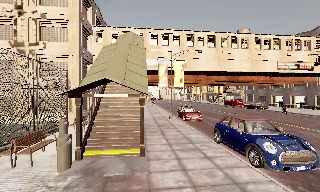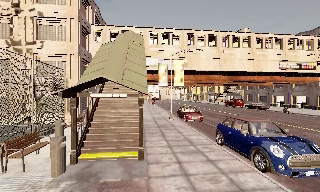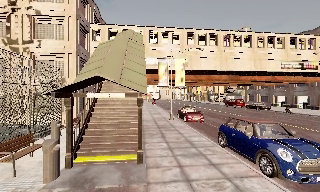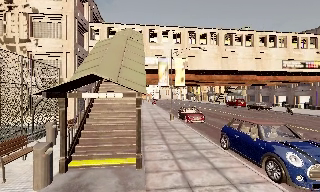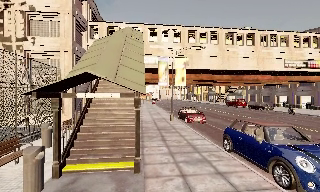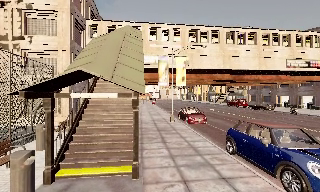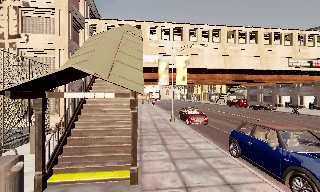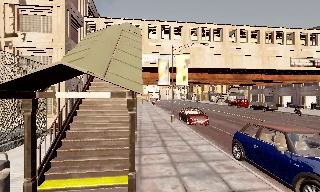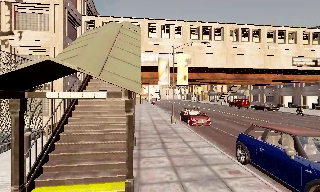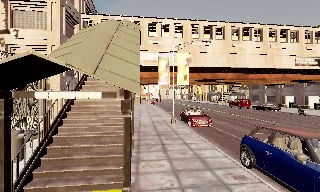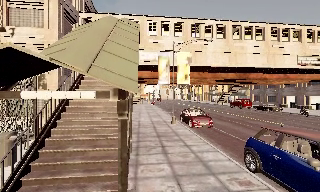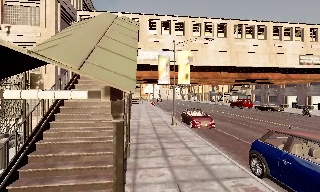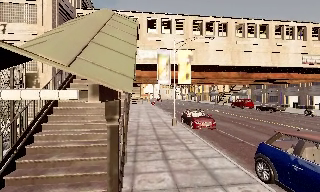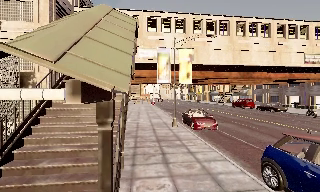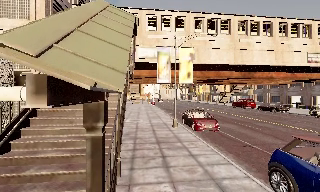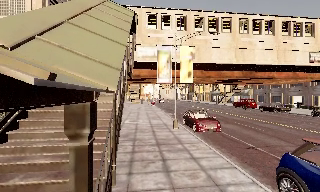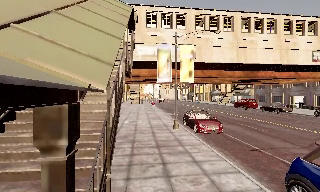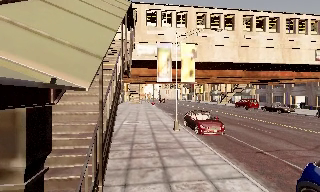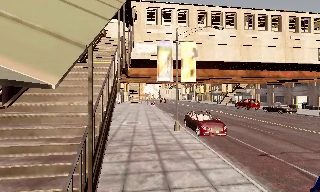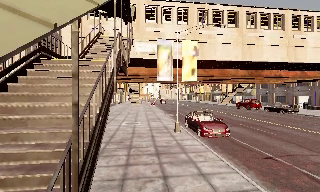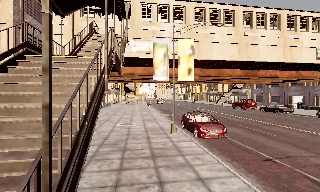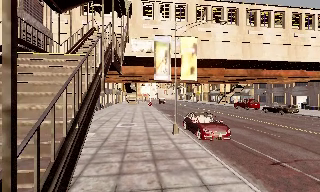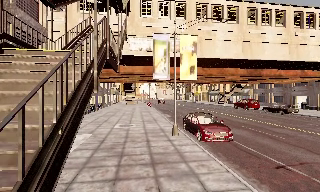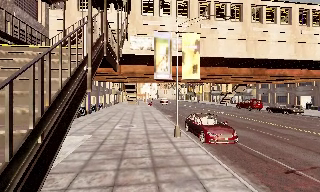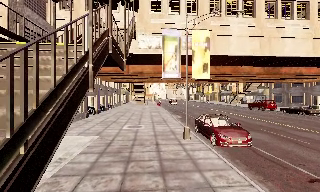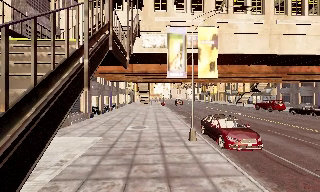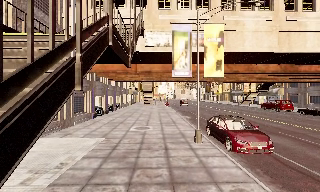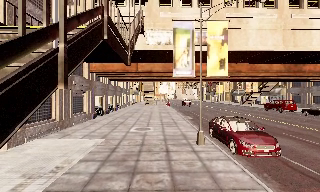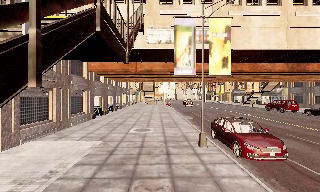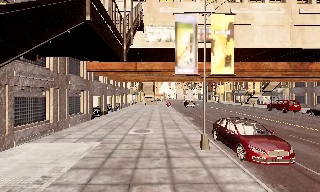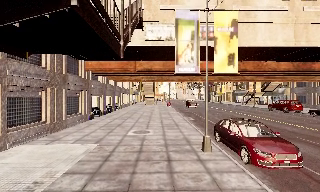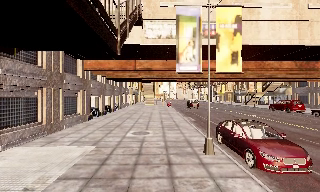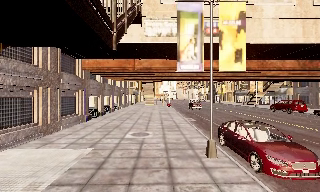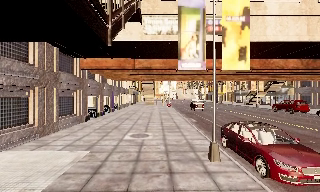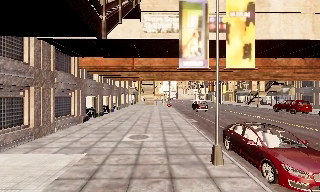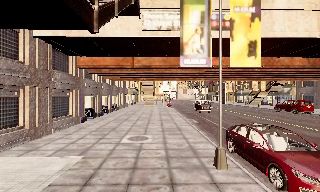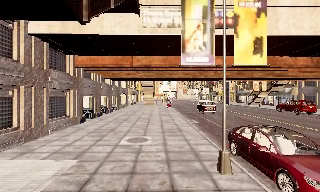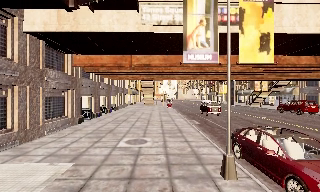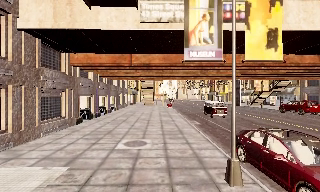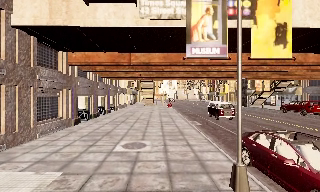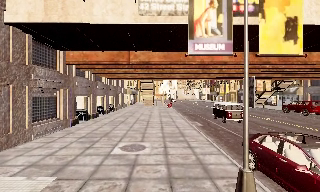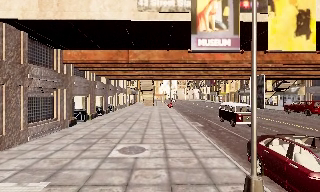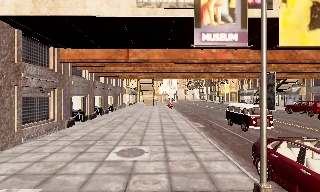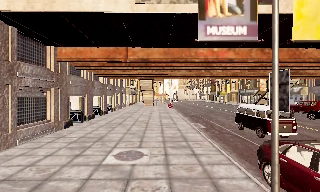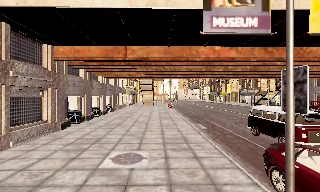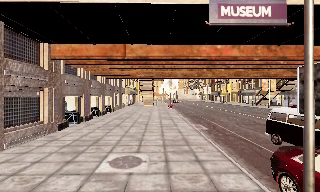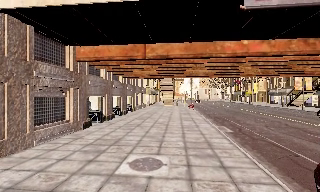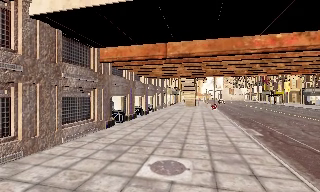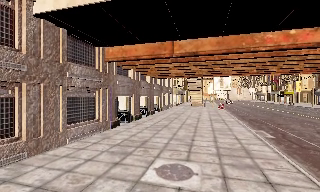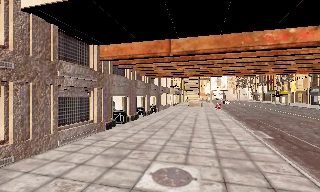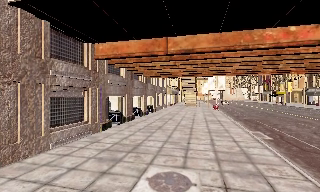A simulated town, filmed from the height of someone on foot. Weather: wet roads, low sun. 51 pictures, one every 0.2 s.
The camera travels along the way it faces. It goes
forward.
0.0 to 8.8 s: The camera travels forward, about 15 m, so what stands in front looms larger.
8.8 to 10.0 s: The scene slides to the right, as the camera pans about 15 degrees to its left. It travels forward, about 2 m, so what stands in front looms larger.
The film runs forward here.
